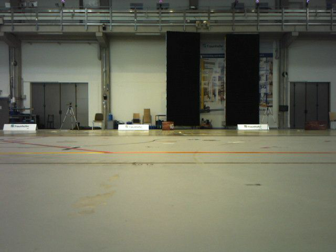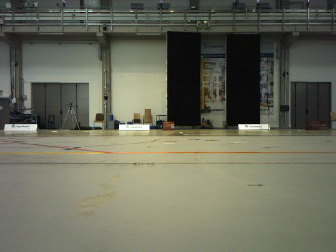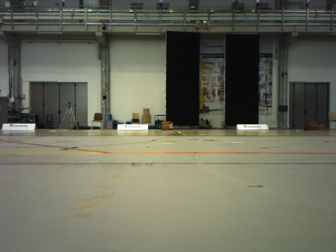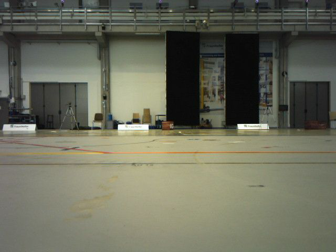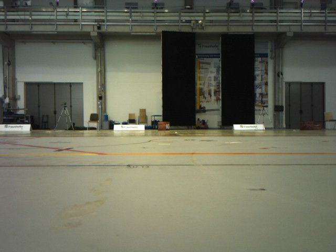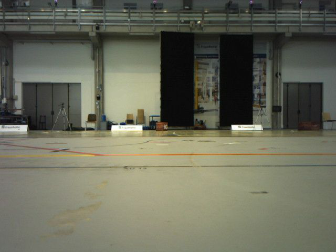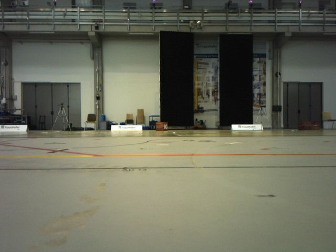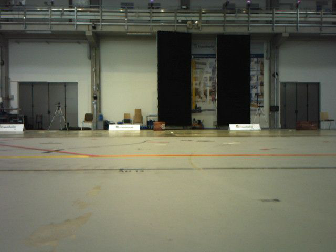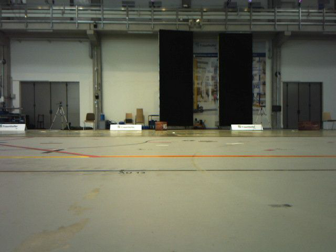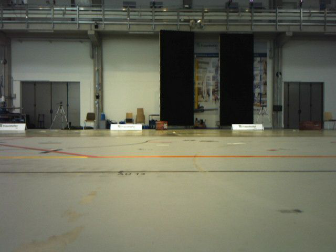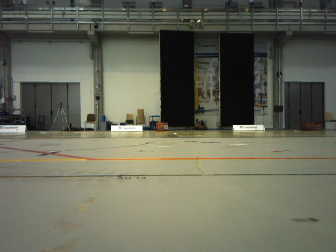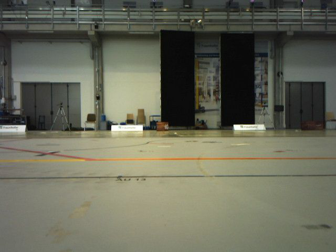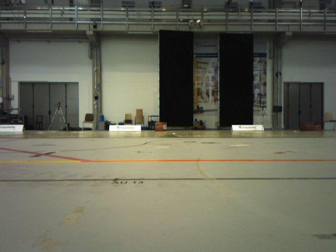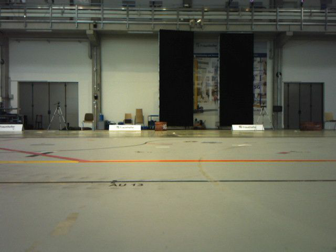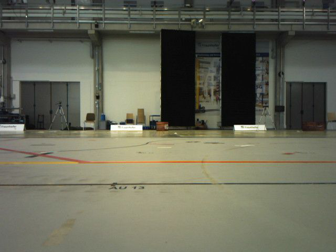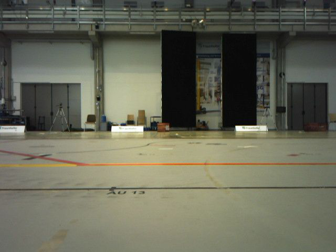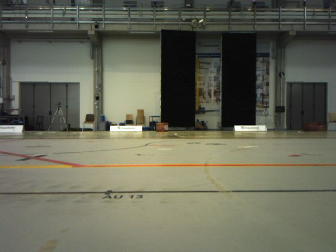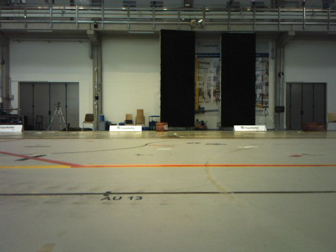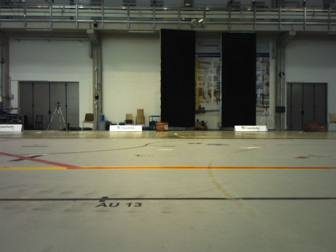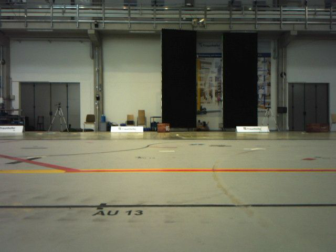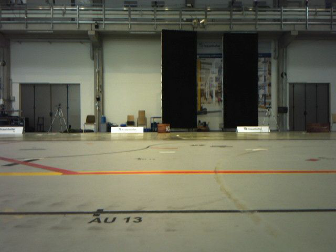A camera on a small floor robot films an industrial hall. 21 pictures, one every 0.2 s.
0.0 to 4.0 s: The camera travels forward, about 0.7 m, so what stands in front looms larger.
The film runs forward here.
